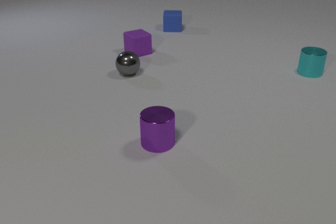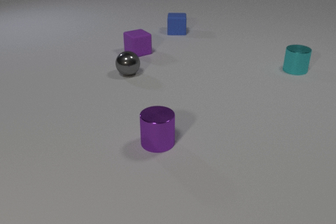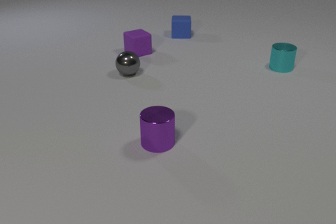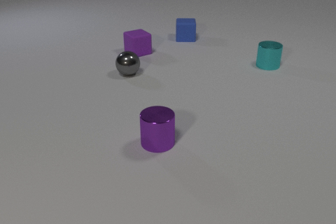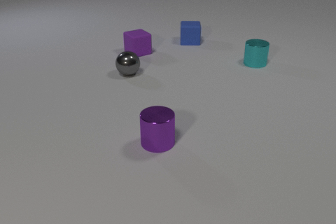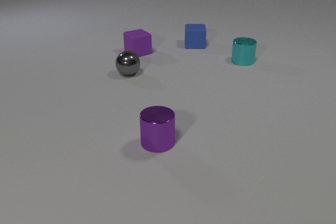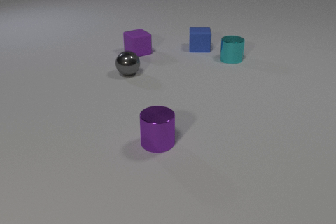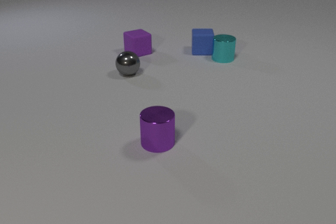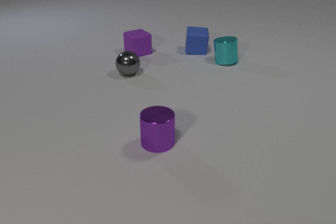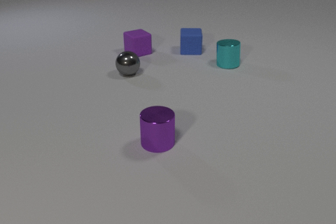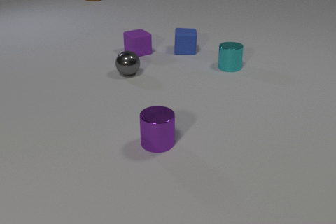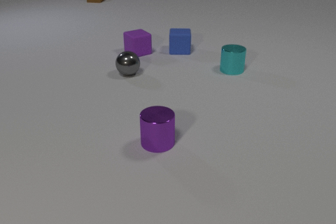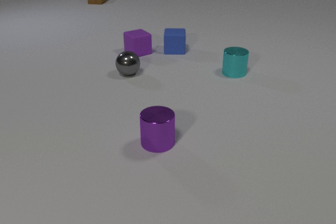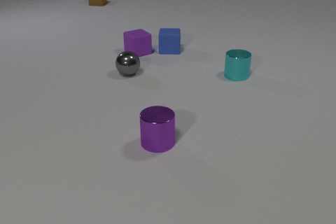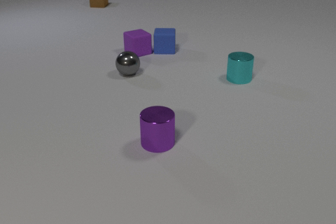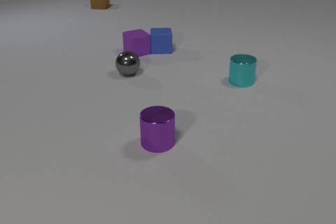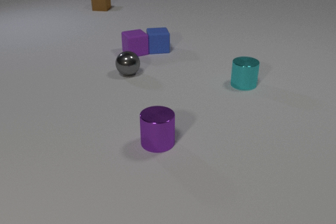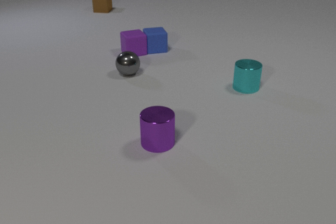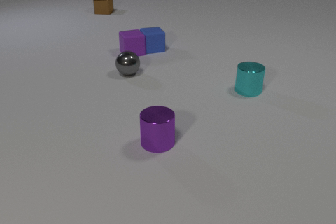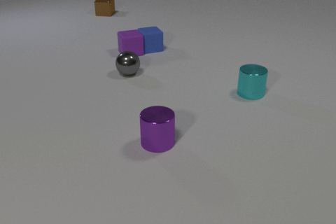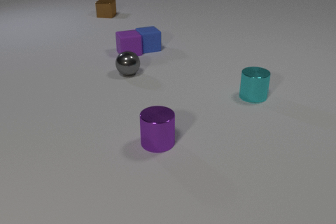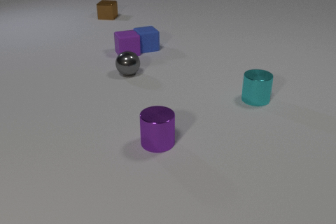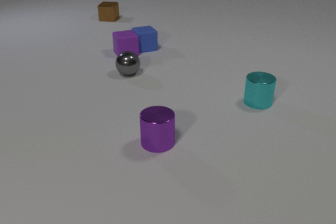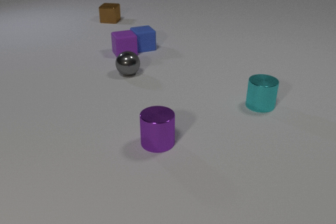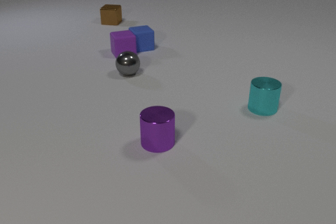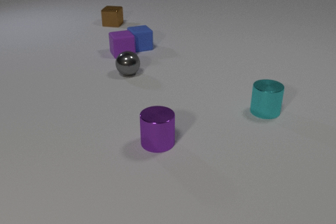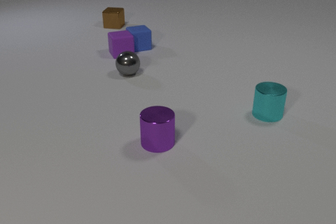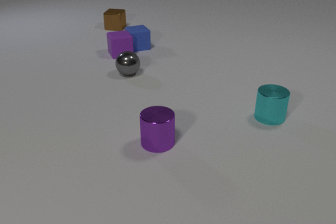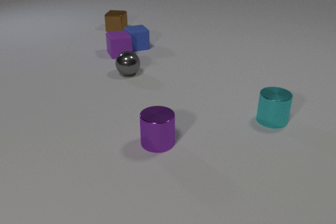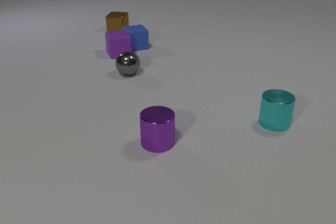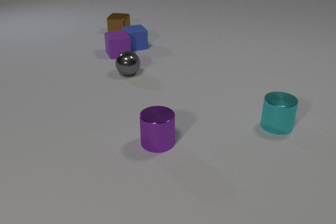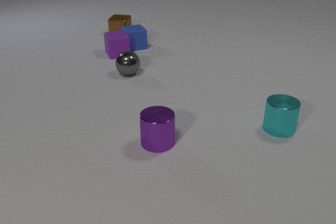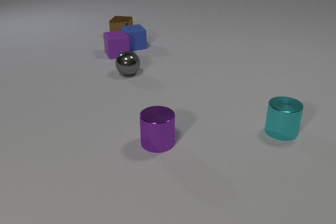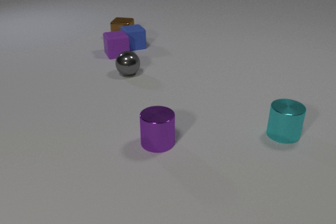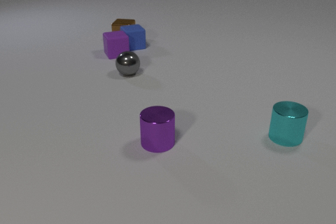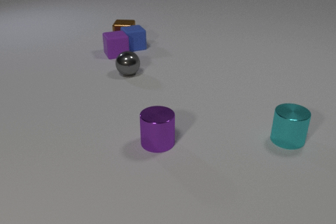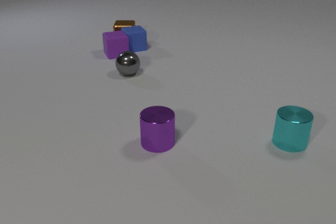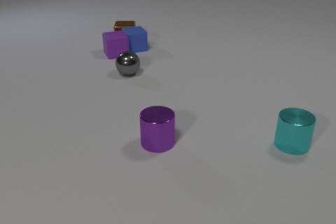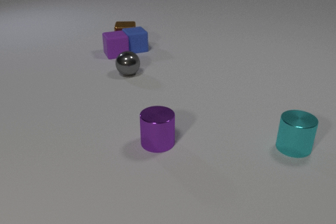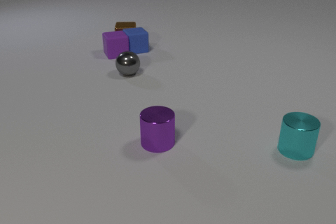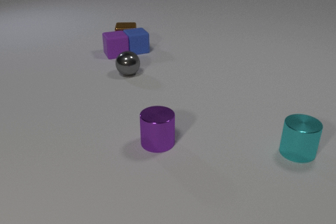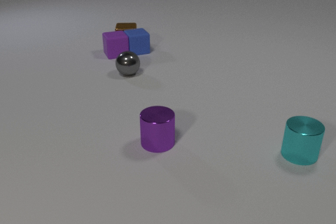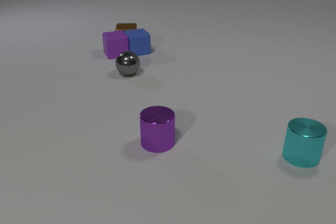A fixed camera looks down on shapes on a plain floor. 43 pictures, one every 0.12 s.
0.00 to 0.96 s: The blue rubber cube slides toward the camera. The cyan metal cylinder slides to the left. The blue rubber cube and the cyan metal cylinder collide.
0.96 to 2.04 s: The blue rubber cube slides to the left. The cyan metal cylinder slides toward the camera. The brown metal cube comes in at the top edge, slides toward the camera. The blue rubber cube and the purple rubber cube collide.
2.04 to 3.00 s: The blue rubber cube slides to the left and away from the camera. The cyan metal cylinder slides toward the camera and to the right. The purple rubber cube slides to the left. The brown metal cube slides toward the camera.
3.00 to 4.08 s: The blue rubber cube slides to the left. The cyan metal cylinder slides toward the camera and to the right. The purple rubber cube slides to the left. The brown metal cube slides toward the camera. The blue rubber cube and the brown metal cube collide.
4.08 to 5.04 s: The blue rubber cube slides toward the camera. The cyan metal cylinder slides toward the camera and to the right. The brown metal cube slides toward the camera.
How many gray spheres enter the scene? 0.
How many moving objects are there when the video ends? 3.
Are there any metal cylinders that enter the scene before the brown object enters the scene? no.
